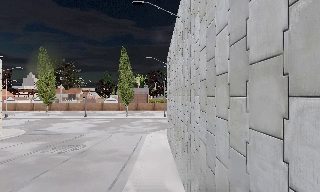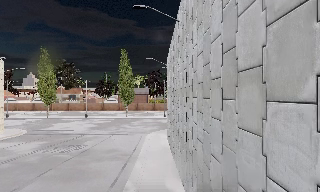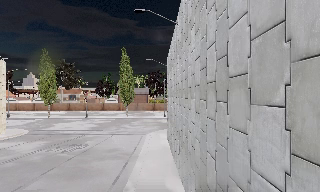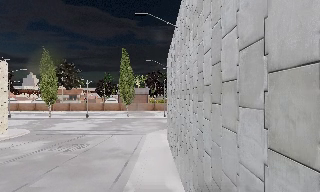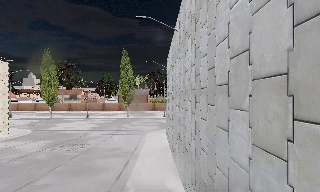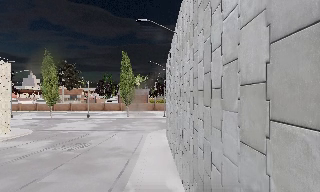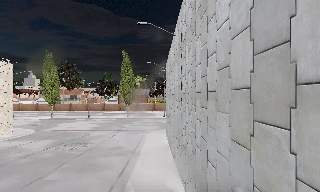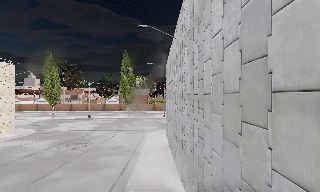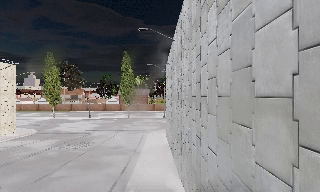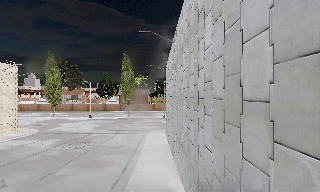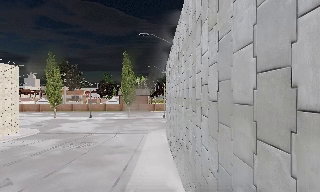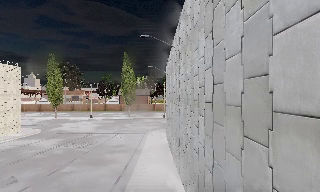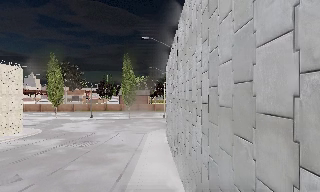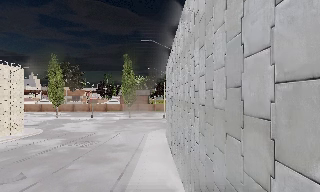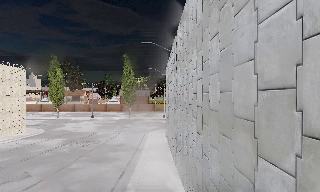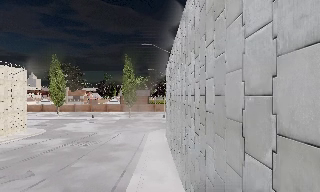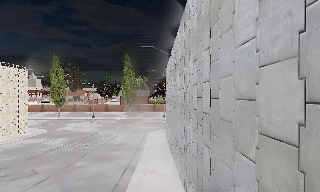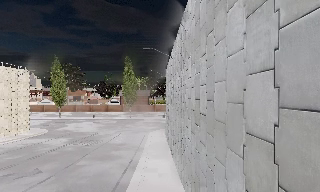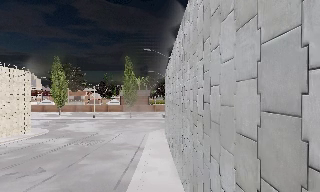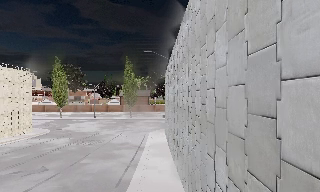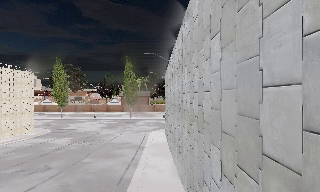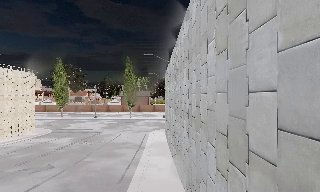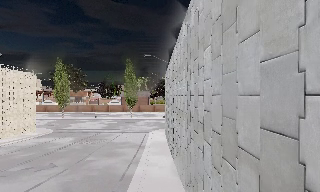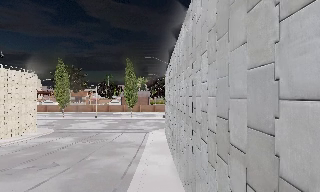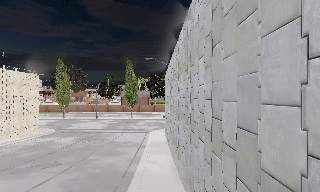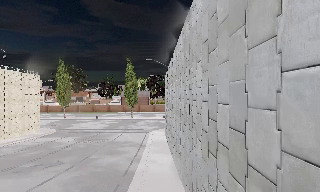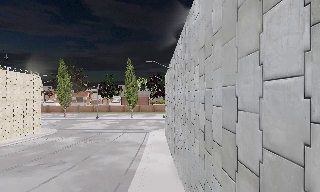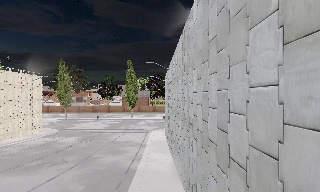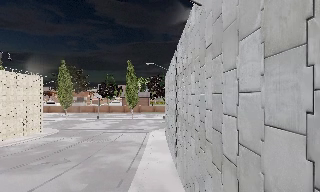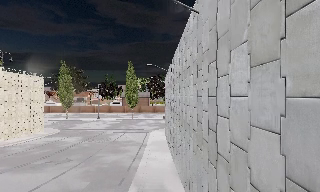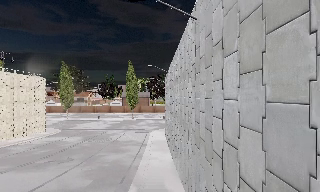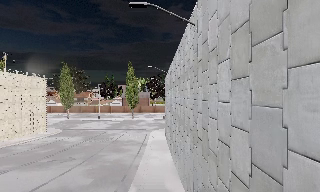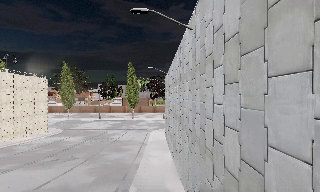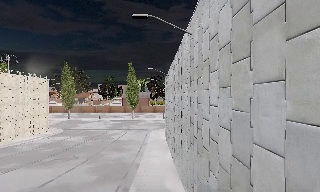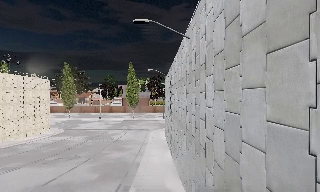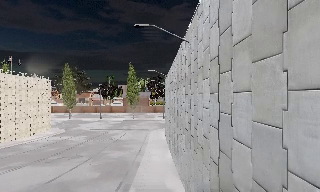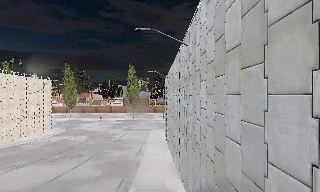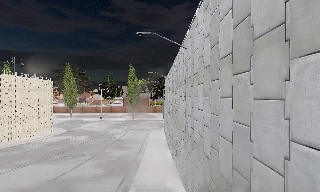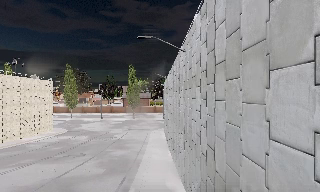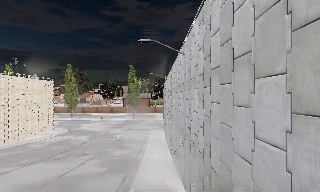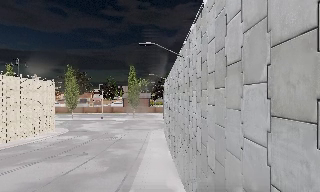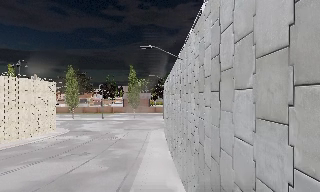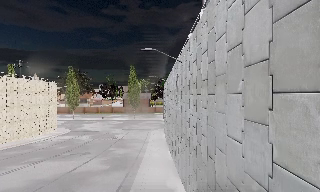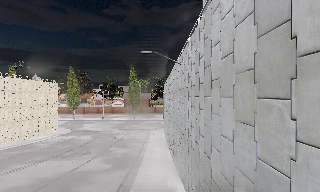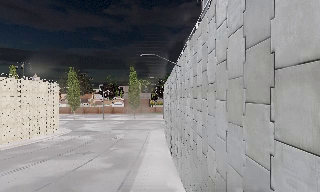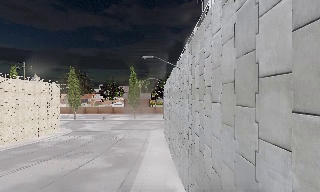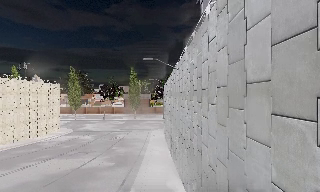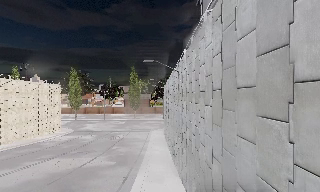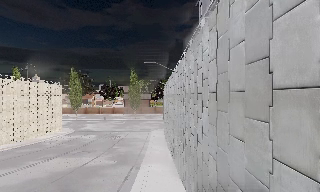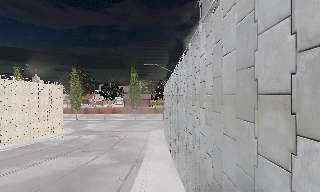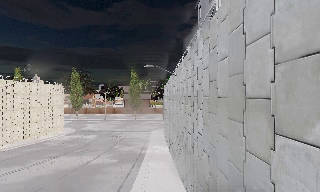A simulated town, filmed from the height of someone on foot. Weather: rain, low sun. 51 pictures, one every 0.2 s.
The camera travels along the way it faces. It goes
backward.
0.0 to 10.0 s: The camera travels backward, about 13 m, so what stands in front gets smaller.
The film runs backward here.
